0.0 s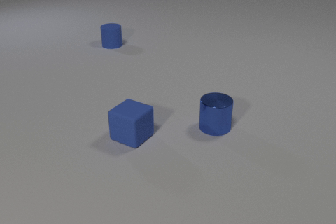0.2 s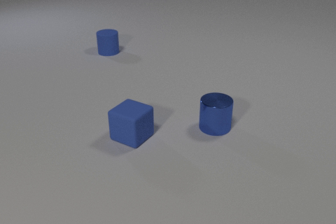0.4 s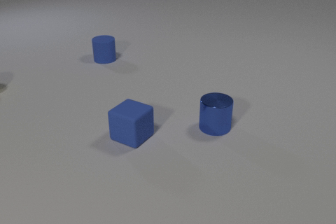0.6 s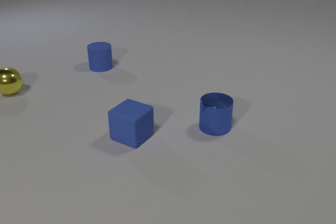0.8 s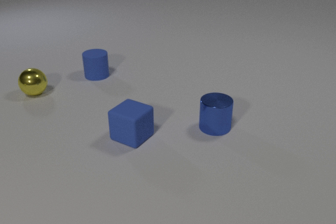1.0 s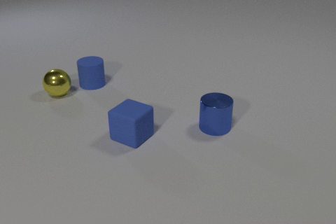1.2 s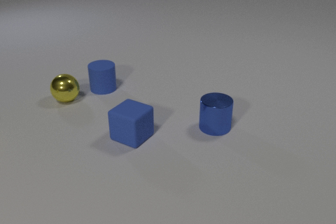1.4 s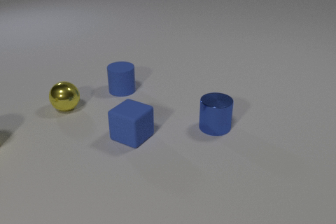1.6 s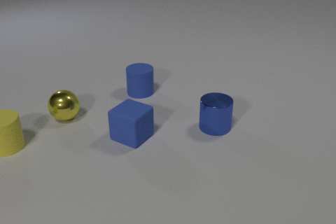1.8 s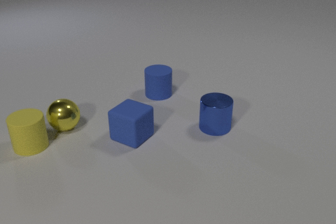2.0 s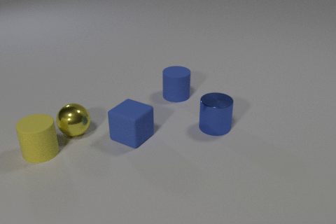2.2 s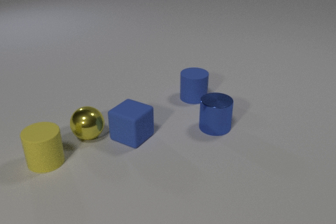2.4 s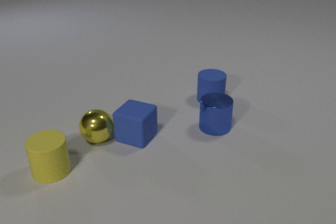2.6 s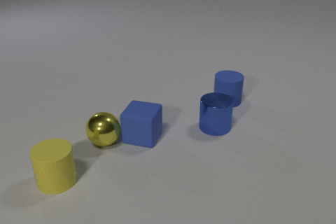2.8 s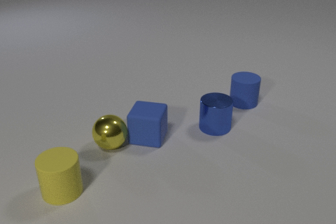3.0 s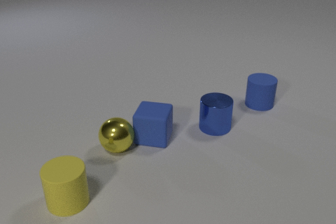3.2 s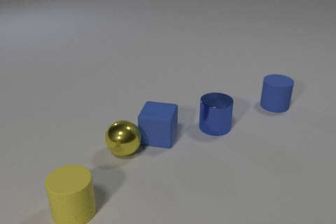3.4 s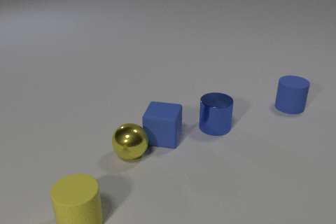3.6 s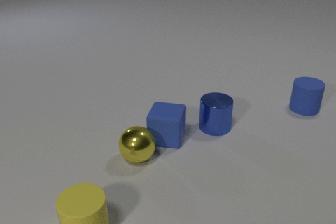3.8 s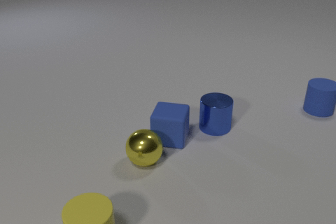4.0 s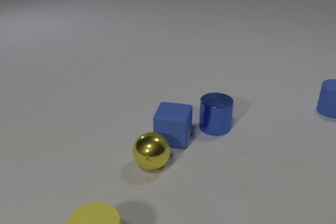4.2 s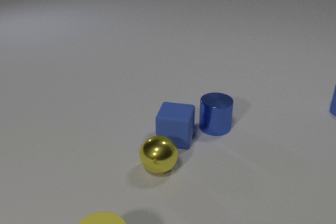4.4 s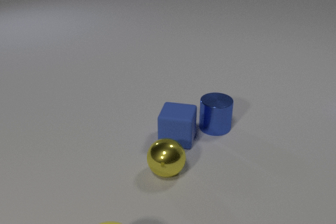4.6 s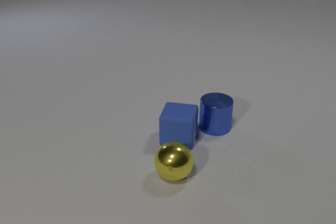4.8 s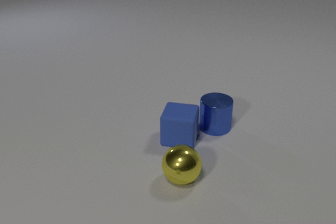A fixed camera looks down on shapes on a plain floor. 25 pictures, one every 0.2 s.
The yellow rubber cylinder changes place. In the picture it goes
toward the camera.
The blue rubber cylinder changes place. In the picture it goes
to the right.
0.0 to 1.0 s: The blue rubber cylinder slides toward the camera. The yellow metal sphere comes in at the left edge, rolls to the right and toward the camera.
1.0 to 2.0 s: The blue rubber cylinder slides to the right. The yellow metal sphere rolls toward the camera. The yellow rubber cylinder comes in at the left edge, slides to the right and toward the camera. The blue rubber cylinder and the yellow metal sphere collide. The yellow metal sphere and the yellow rubber cylinder collide.
2.0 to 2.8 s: The blue rubber cylinder slides to the right. The yellow metal sphere rolls to the right and toward the camera. The yellow rubber cylinder slides toward the camera. The blue rubber cube slides to the right. The yellow metal sphere and the blue rubber cube collide.
2.8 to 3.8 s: The blue rubber cylinder slides to the right. The yellow metal sphere rolls to the right and toward the camera. The yellow rubber cylinder slides toward the camera. The blue rubber cube slides to the right.
3.8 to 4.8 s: The blue rubber cylinder slides to the right, leaves at the right edge. The yellow metal sphere rolls to the right and toward the camera. The yellow rubber cylinder slides toward the camera and to the right, leaves at the bottom edge. The blue rubber cube slides to the right.
Are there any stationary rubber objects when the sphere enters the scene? yes.
What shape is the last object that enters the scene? cylinder.
What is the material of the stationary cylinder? metal.
